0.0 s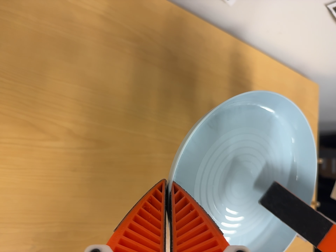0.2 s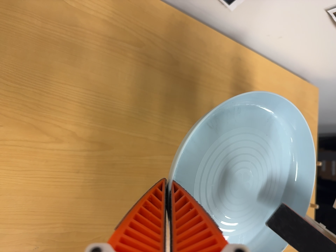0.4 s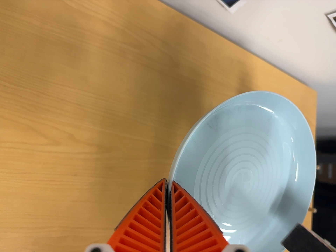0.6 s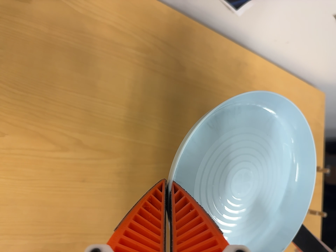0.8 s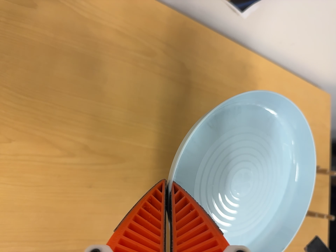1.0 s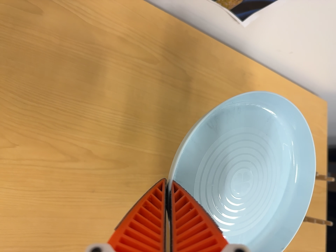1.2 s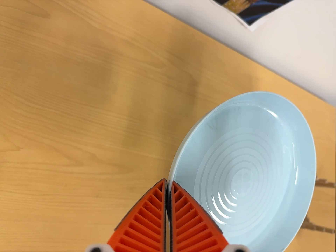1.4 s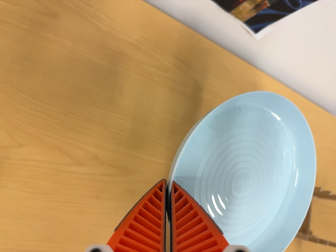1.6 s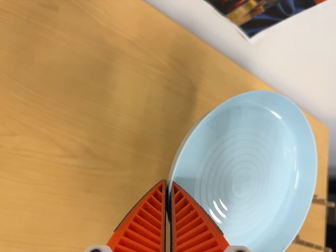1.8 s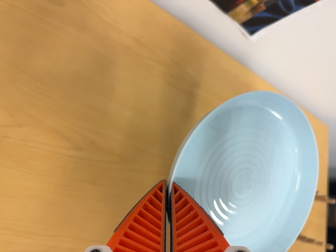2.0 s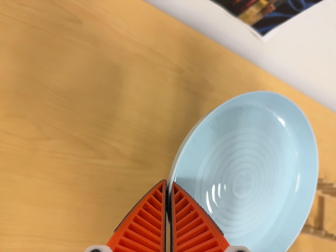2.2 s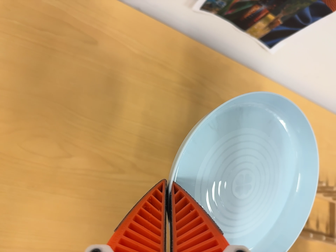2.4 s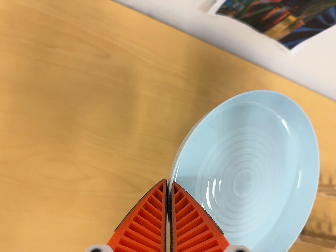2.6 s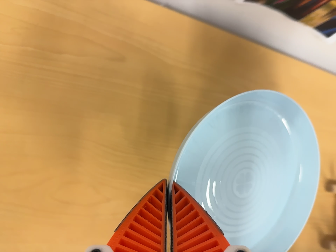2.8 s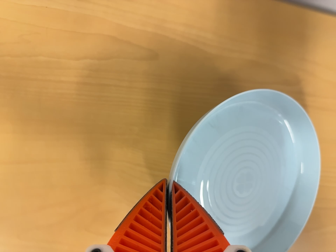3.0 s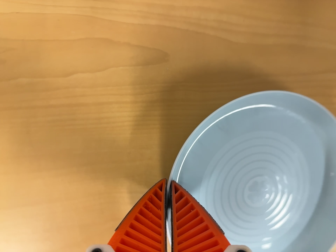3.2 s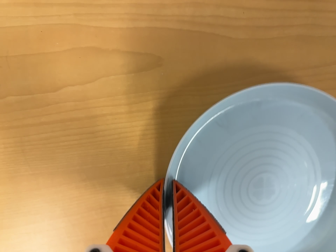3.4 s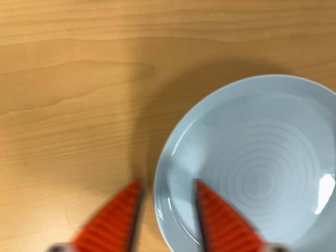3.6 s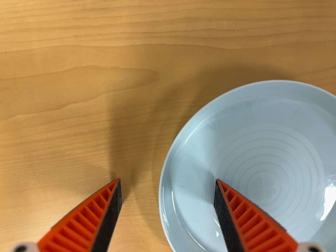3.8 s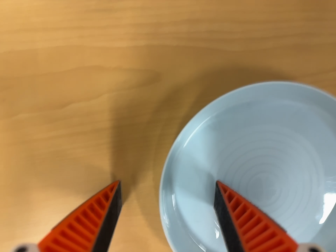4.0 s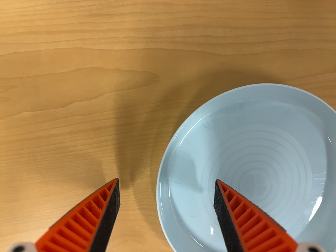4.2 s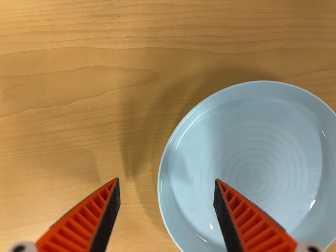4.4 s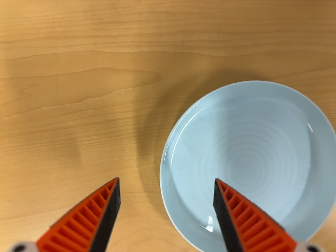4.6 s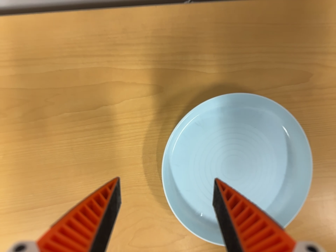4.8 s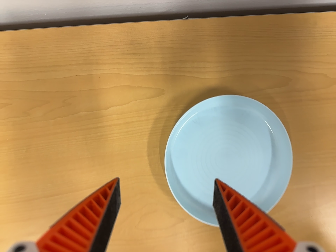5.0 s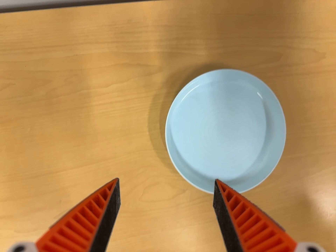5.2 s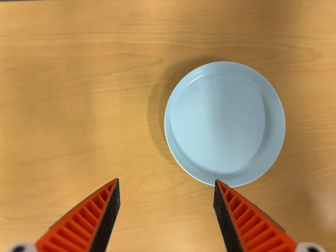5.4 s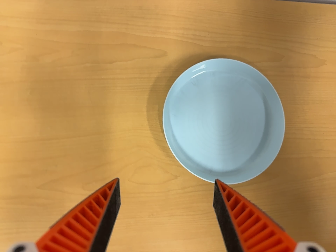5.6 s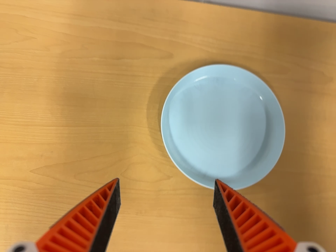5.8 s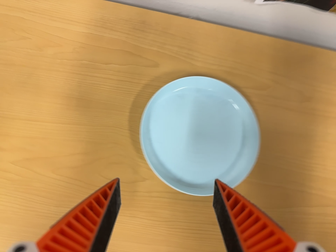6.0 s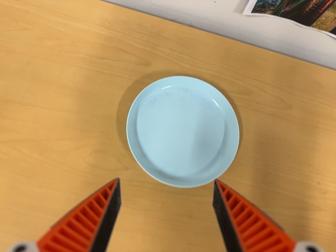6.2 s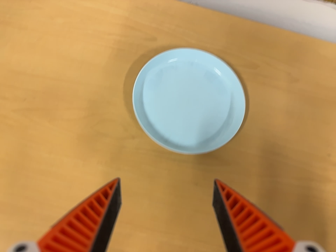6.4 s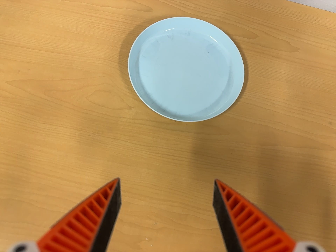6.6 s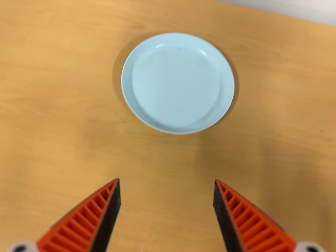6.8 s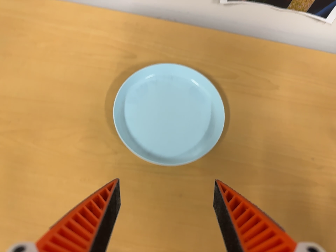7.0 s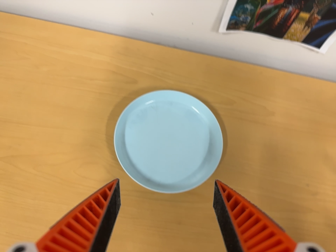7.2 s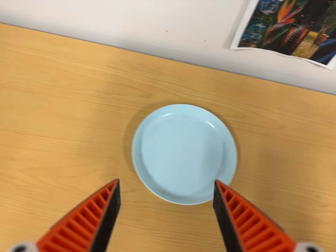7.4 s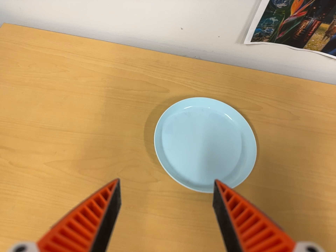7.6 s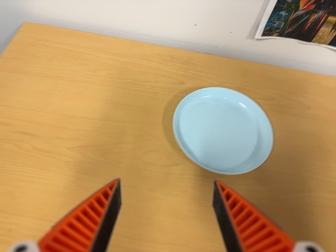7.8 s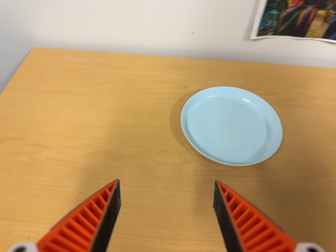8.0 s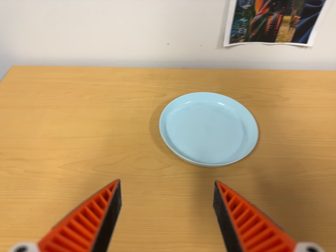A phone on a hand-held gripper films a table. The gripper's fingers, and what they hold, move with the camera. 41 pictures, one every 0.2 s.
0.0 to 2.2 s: The camera travels to its left, about 6 cm, so close, fixed things drift to the right. Its aim tips toward the top of its view by about 10 degrees, and the scene shifts downward.
2.2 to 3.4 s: The camera swings to its left by about 25 degrees, and the scene slides to the right. It travels toward the top of its view and forward, about 30 cm. Its aim tips toward the bottom of its view by about 25 degrees. It rolls about its line of sight by about 20 degrees, and the scene rotates counterclockwise.
3.4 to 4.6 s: The camera travels backward, about 10 cm, so what stands in front gets smaller.
4.6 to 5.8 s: The camera travels toward the bottom of its view and backward, about 18 cm. Its aim tips toward the top of its view by about 15 degrees. It rolls about its line of sight by about 15 degrees, and the scene rotates clockwise.
5.8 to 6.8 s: The camera travels toward the bottom of its view and to its right, about 12 cm. Its aim tips toward the top of its view by about 10 degrees.
6.8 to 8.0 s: The camera travels toward the bottom of its view, to its left and backward, about 14 cm. Its aim tips toward the top of its view by about 20 degrees. It rolls about its line of sight by about 10 degrees, and the scene rotates counterclockwise.
The film runs backward here.
